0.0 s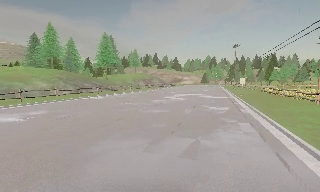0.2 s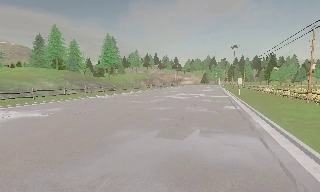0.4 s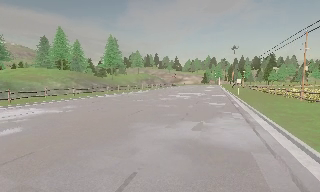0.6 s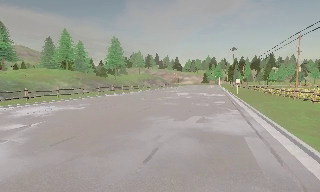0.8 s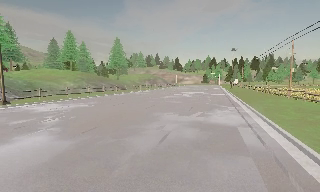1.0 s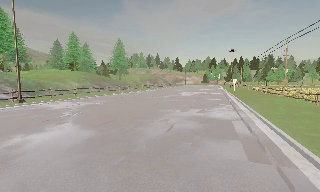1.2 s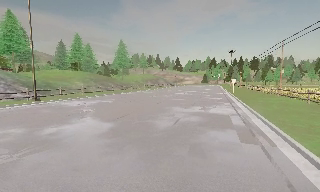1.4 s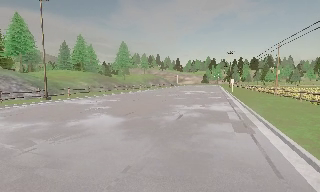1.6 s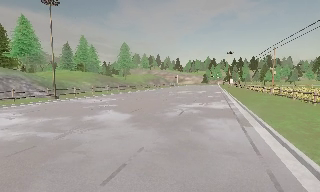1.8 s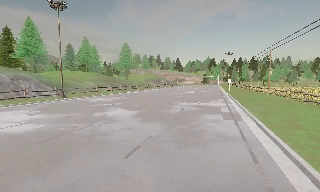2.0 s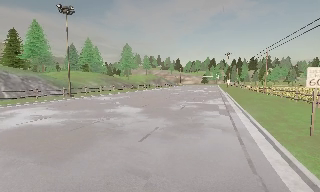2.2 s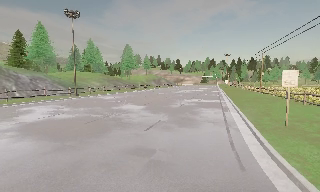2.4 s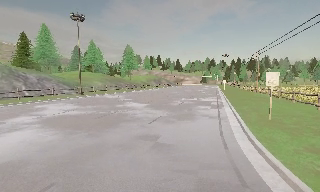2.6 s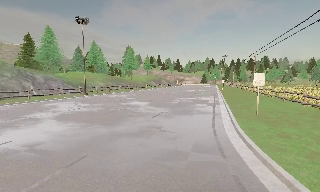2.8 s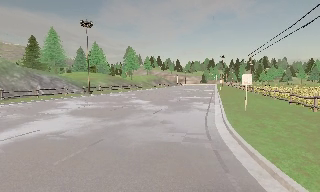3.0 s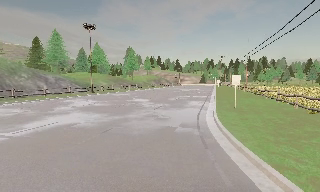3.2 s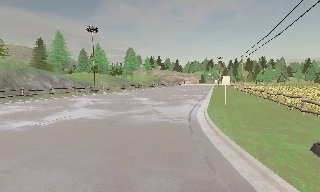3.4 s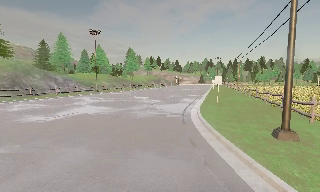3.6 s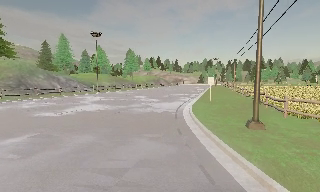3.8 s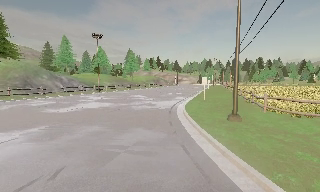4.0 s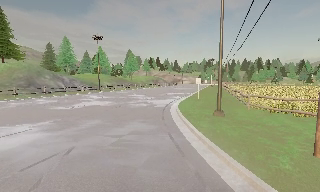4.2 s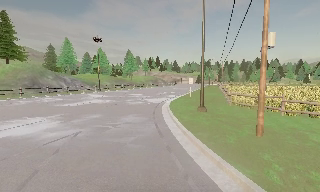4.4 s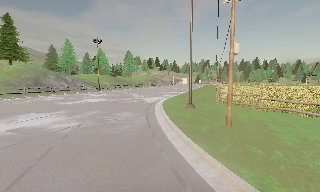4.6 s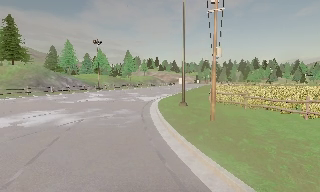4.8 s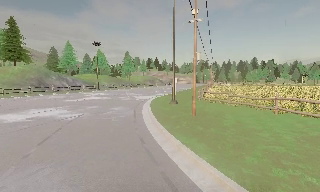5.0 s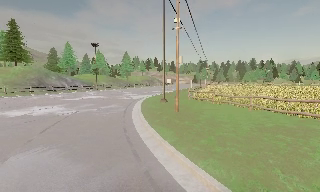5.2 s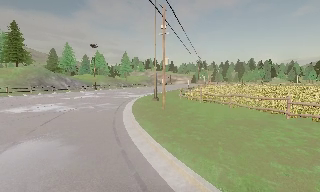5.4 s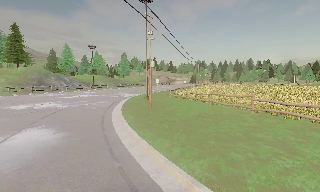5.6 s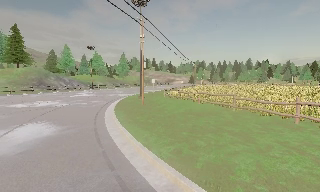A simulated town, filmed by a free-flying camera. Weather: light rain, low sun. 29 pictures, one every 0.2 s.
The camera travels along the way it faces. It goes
backward.
0.0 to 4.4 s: The camera travels backward, about 30 m, so what stands in front gets smaller.
4.4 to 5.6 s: The camera travels backward and to its right, about 9 m, so what stands in front gets smaller.
The film runs backward here.
